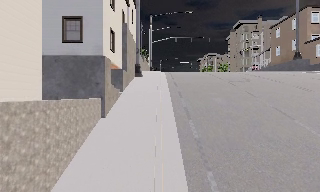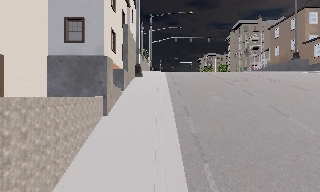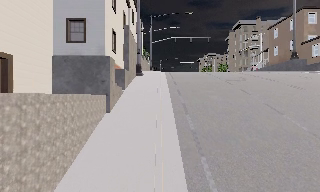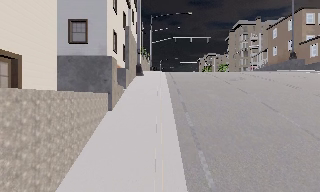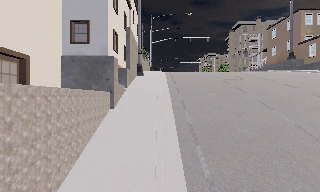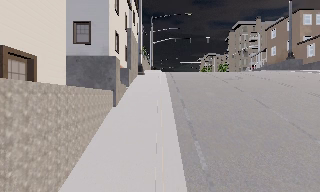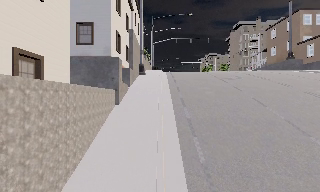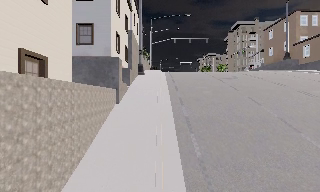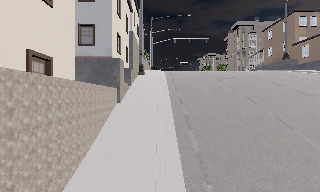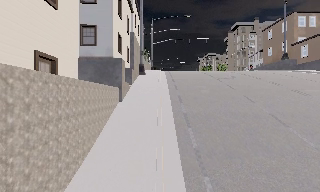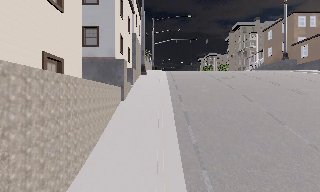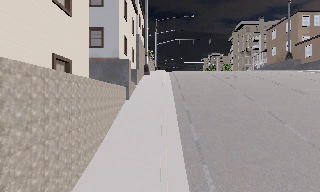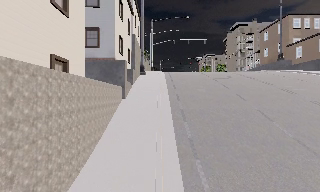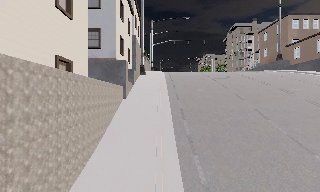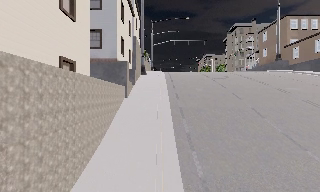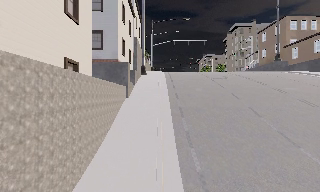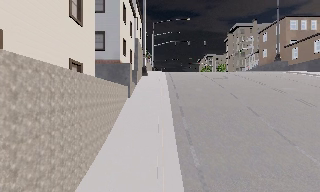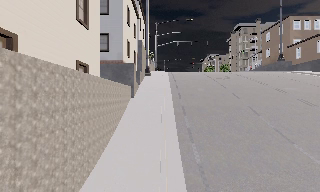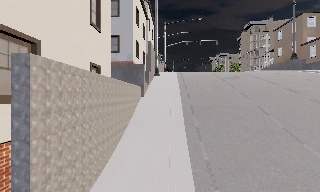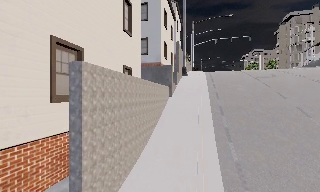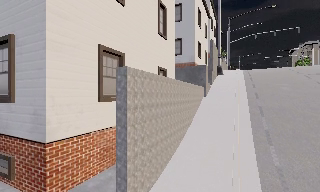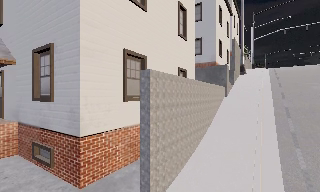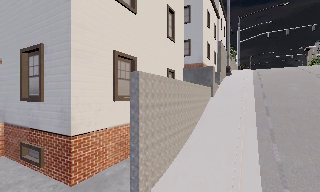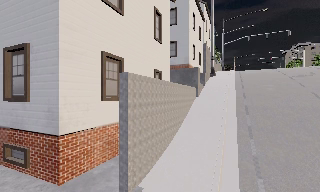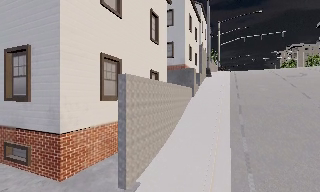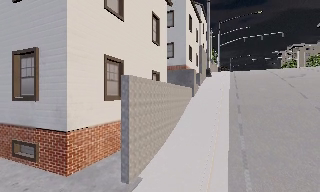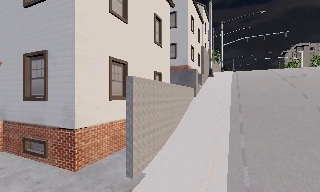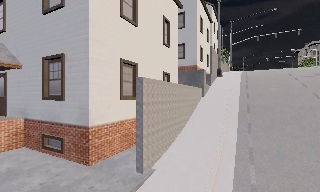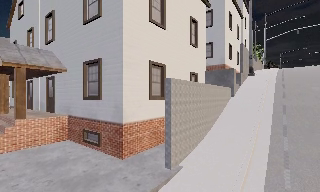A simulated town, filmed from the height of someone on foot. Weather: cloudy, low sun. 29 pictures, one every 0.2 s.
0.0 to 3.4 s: The camera travels backward, about 4.5 m, so what stands in front gets smaller.
3.4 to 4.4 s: The camera pans to its left, which is counterclockwise from overhead, by about 30 degrees. It travels backward, about 1.5 m, so what stands in front gets smaller.
4.4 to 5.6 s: The camera travels backward, about 1.5 m, so what stands in front gets smaller.
The film runs backward here.
